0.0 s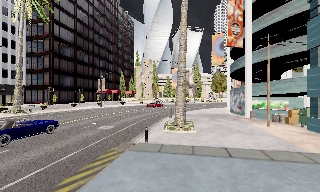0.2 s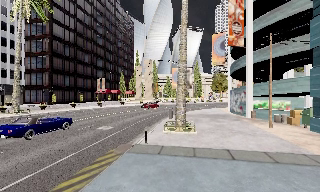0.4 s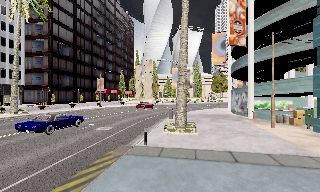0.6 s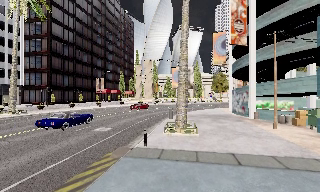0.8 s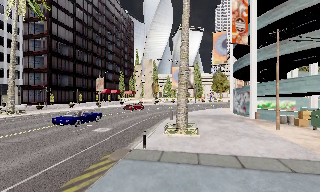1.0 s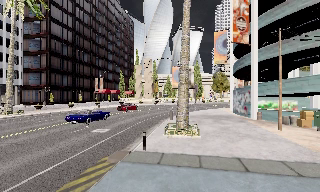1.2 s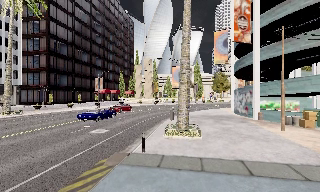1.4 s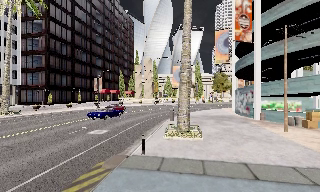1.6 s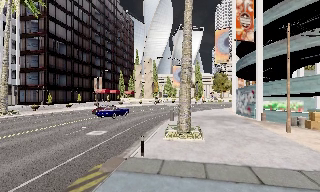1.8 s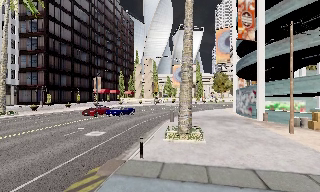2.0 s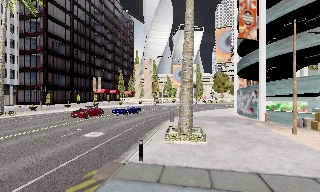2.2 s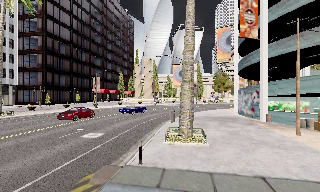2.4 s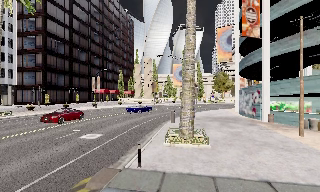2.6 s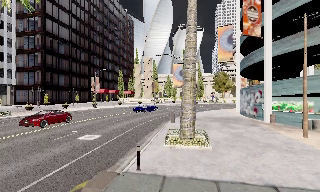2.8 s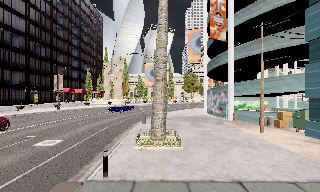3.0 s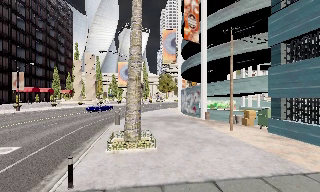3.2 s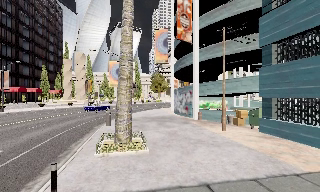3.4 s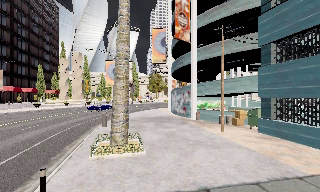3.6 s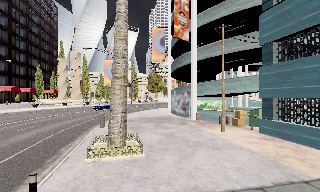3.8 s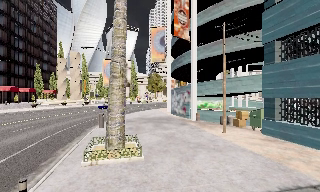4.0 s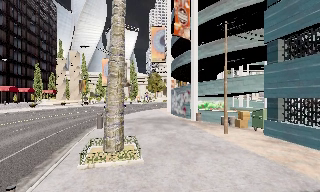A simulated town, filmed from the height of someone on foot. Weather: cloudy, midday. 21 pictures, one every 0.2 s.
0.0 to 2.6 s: The camera travels forward, about 3.5 m, so what stands in front looms larger.
2.6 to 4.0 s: The camera swings to its right by about 25 degrees, and the scene slides to the left. It travels forward, about 2 m, so what stands in front looms larger.
The film runs forward here.
